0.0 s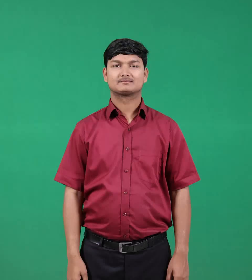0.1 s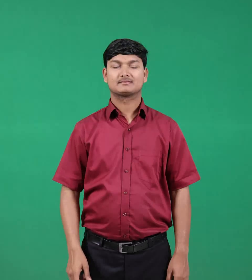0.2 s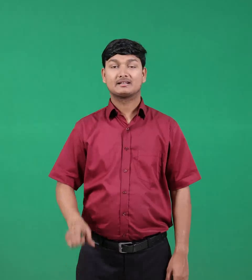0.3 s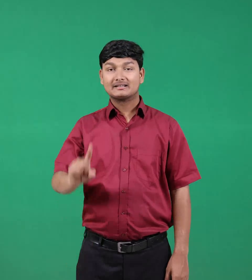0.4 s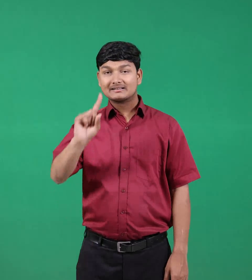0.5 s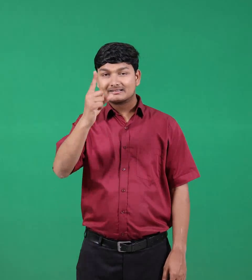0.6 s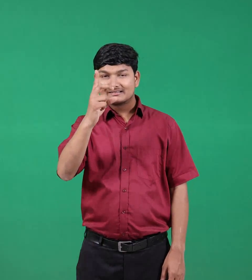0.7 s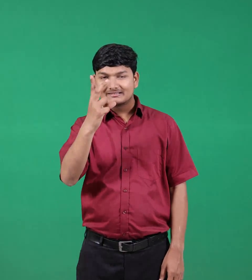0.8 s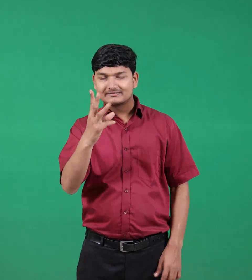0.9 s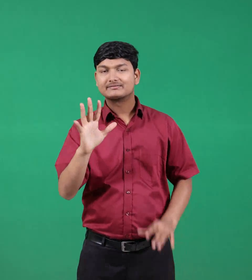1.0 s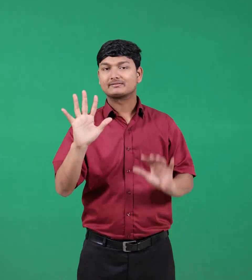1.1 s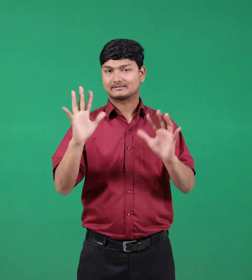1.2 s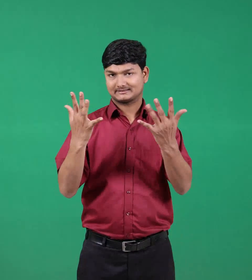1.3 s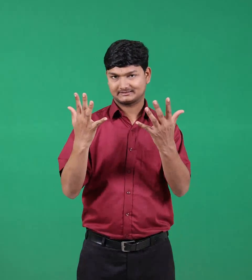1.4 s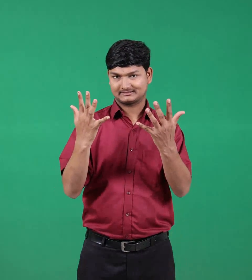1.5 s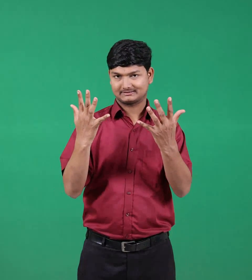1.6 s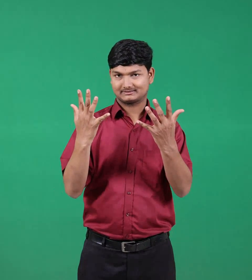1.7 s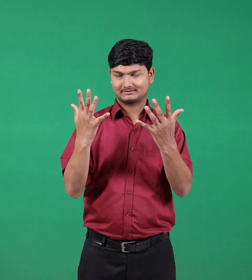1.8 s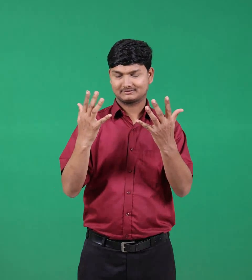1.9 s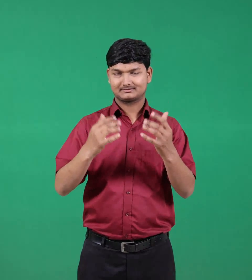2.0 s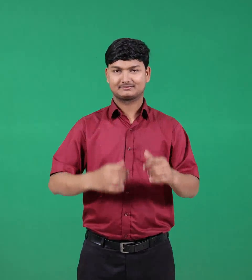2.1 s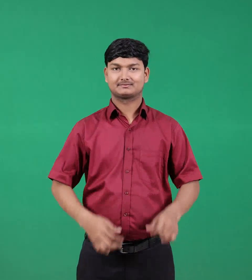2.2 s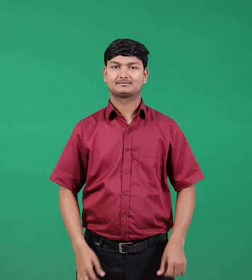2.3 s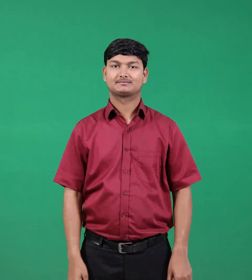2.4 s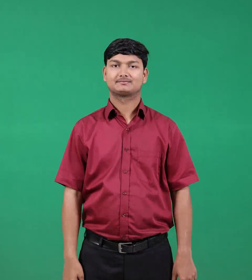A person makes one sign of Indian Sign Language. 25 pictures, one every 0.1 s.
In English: tenth
